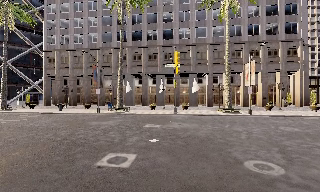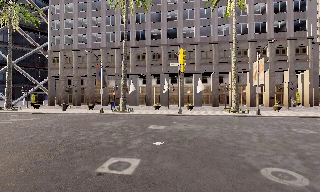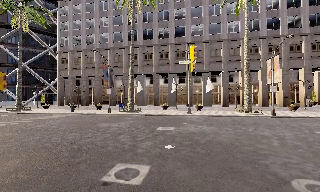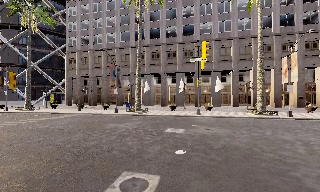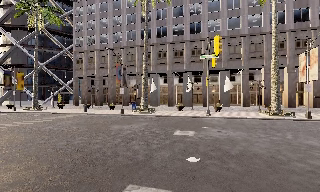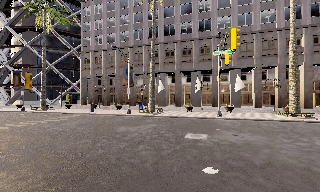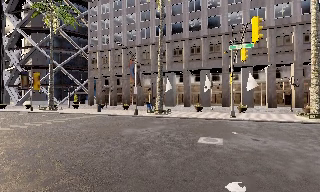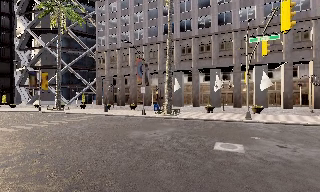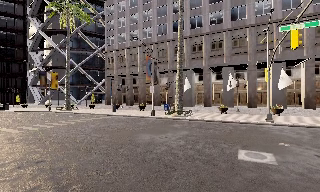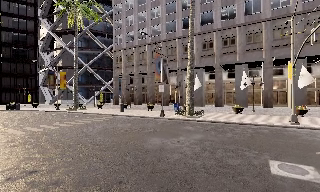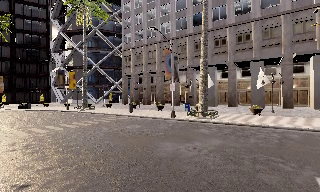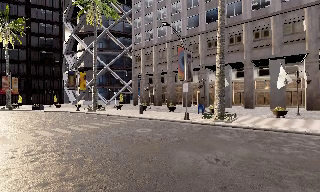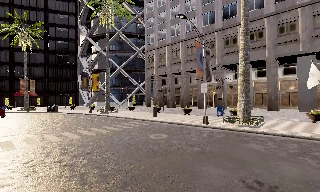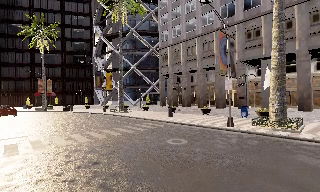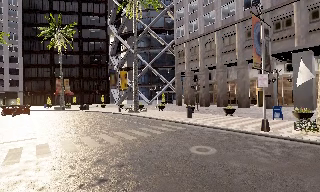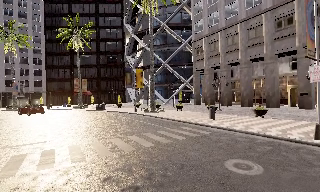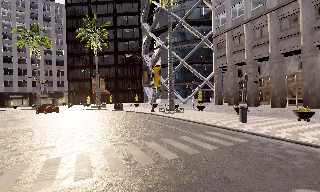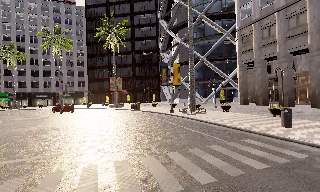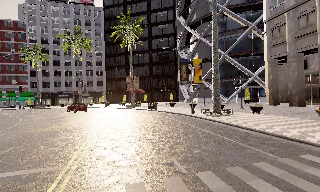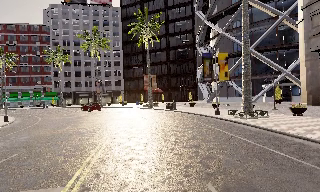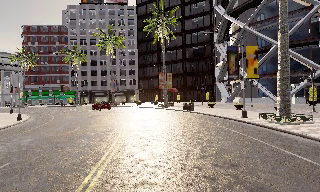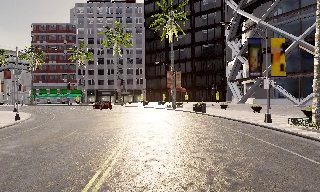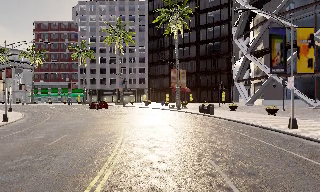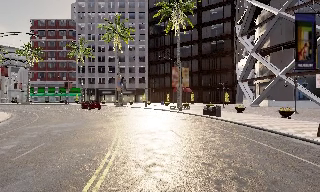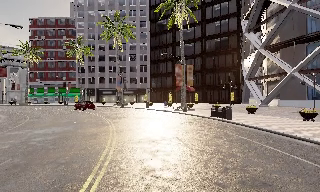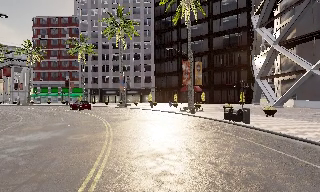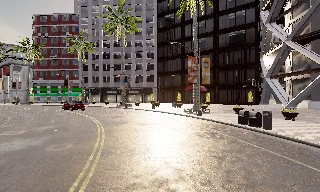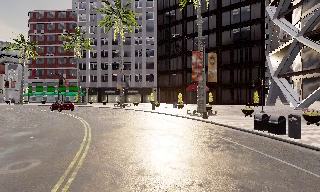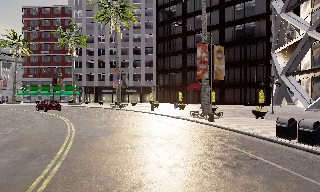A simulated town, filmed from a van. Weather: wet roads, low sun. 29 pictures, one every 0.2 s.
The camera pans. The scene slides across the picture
to the right.
The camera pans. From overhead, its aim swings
counterclockwise.
0.0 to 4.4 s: The camera pans to its left, which is counterclockwise from overhead, by about 80 degrees. It travels forward, about 25 m. It gains speed.
4.4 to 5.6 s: The camera travels forward, about 12 m, so what stands in front looms larger.
The film runs forward here.
